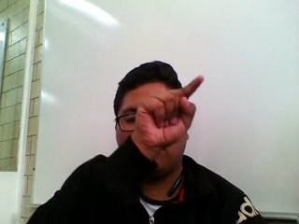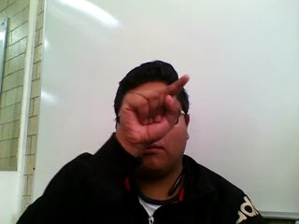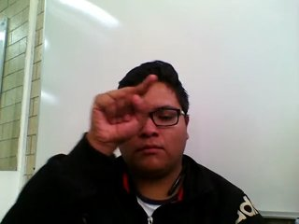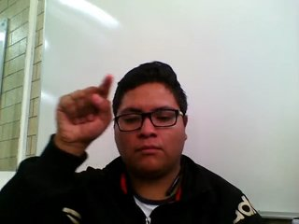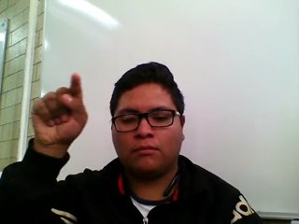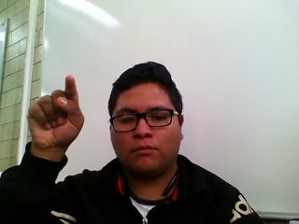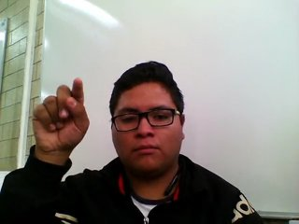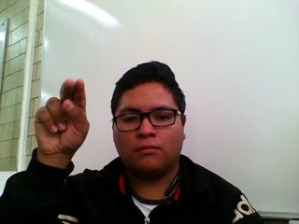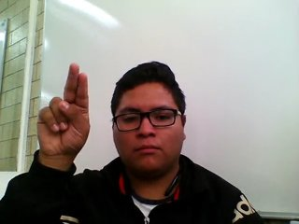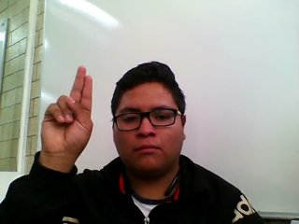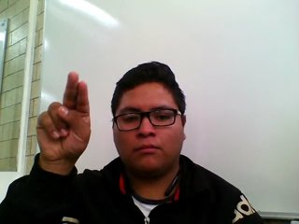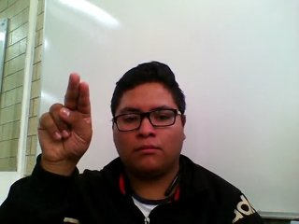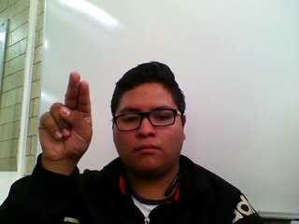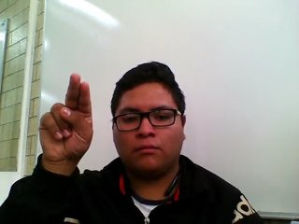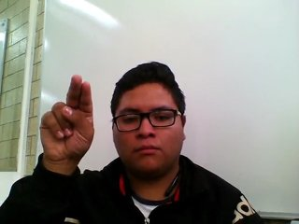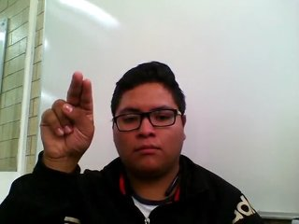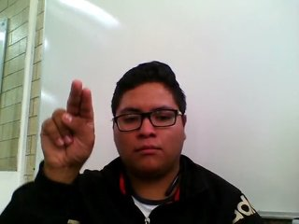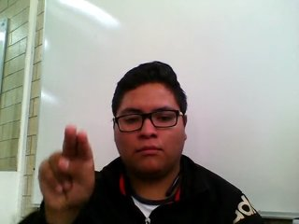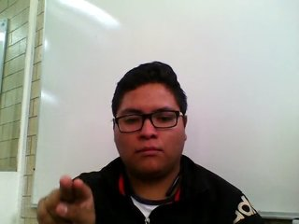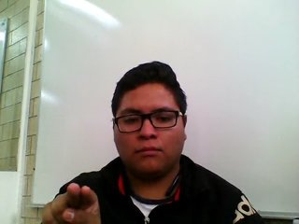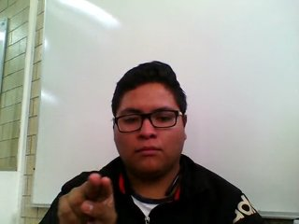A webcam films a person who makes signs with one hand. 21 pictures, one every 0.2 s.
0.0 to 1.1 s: Pointing with one finger.
1.2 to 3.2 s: Click with two fingers.
3.3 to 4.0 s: Pointing with two fingers.
